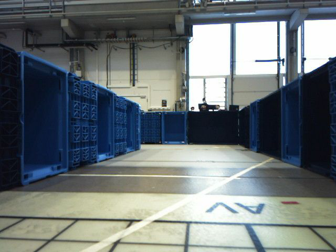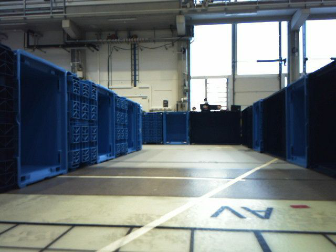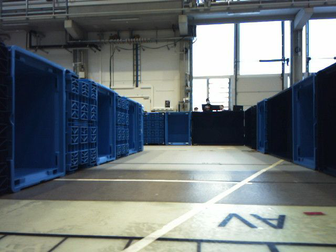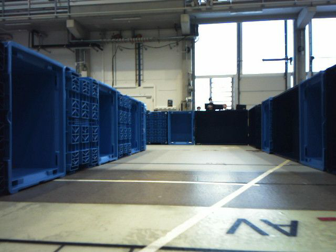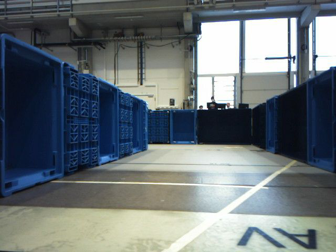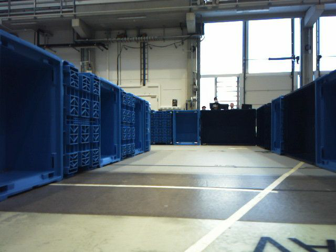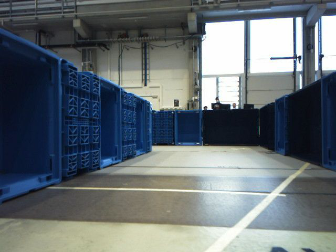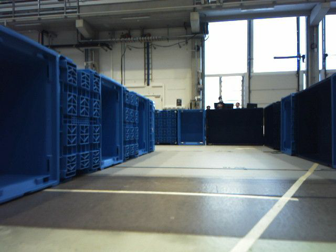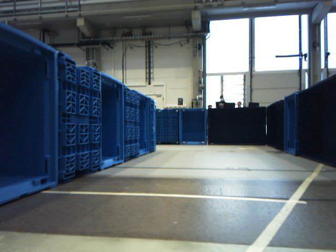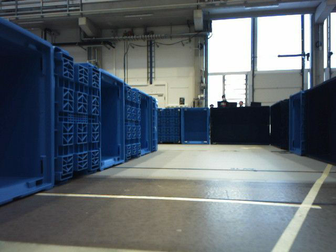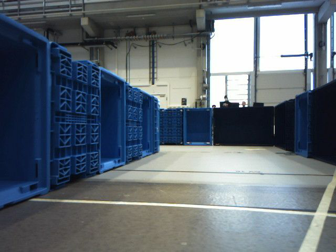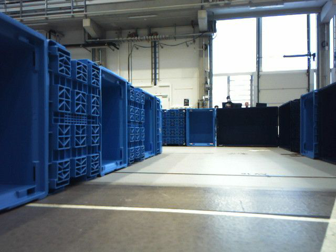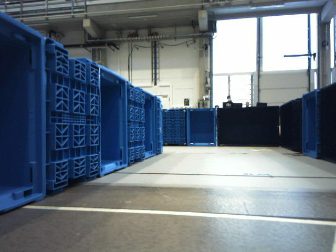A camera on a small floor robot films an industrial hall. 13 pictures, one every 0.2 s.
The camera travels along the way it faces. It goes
forward.
0.0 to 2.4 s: The camera travels forward, about 0.5 m, so what stands in front looms larger.
The film runs forward here.
